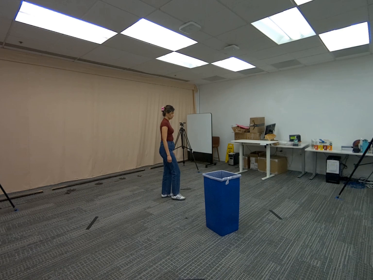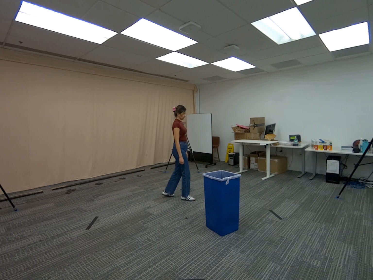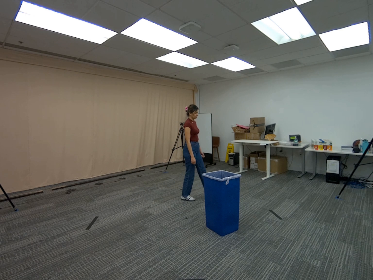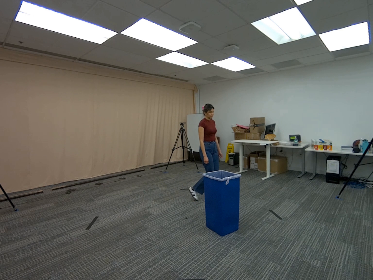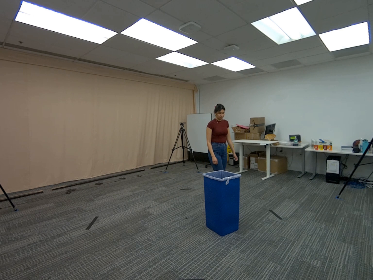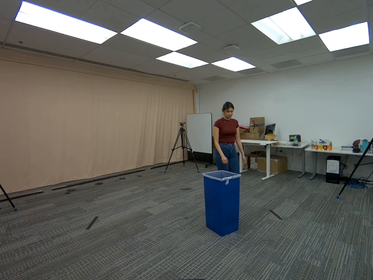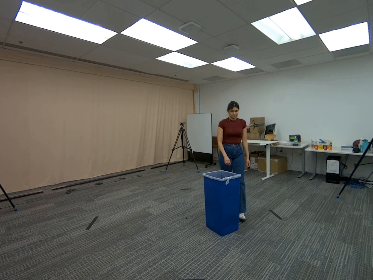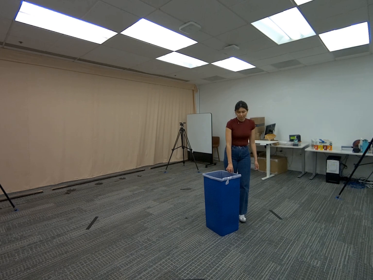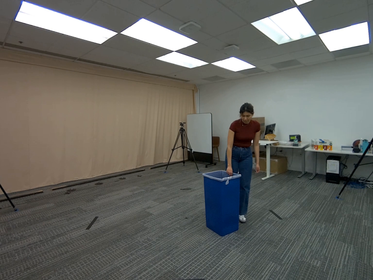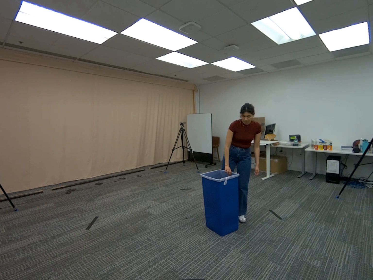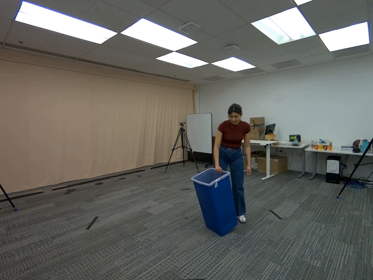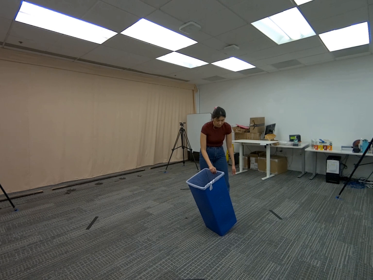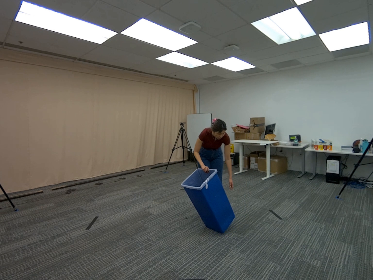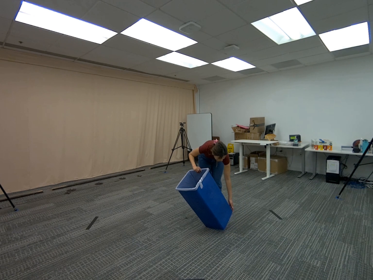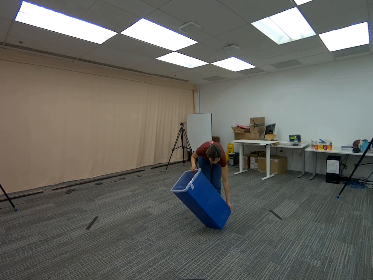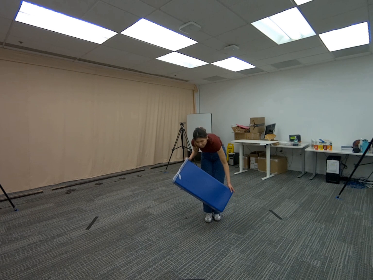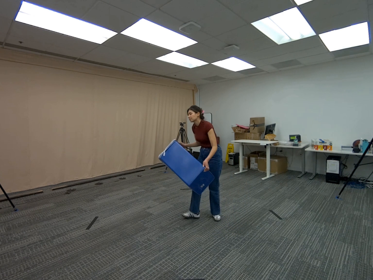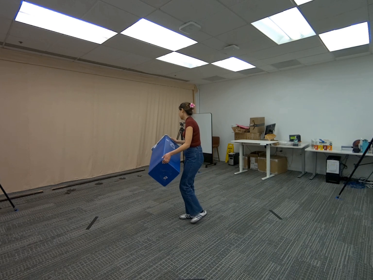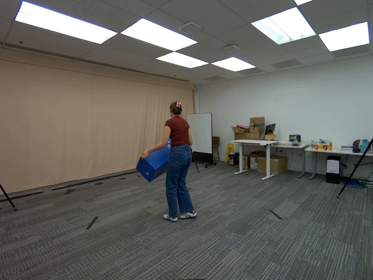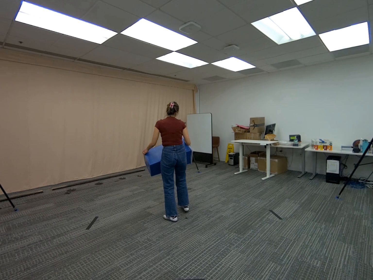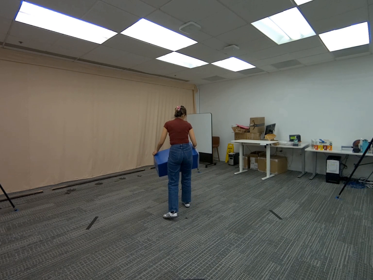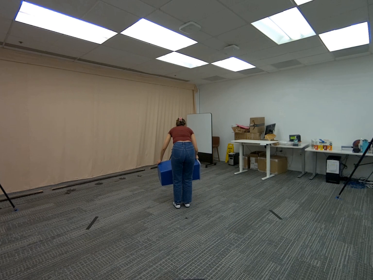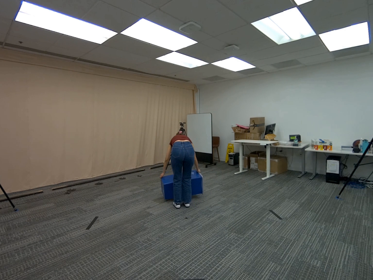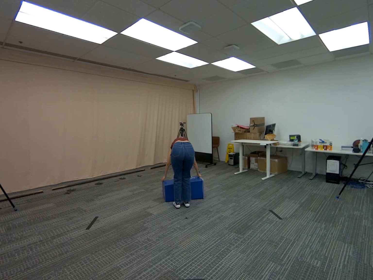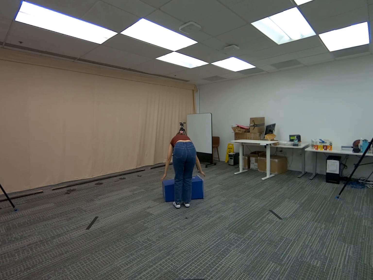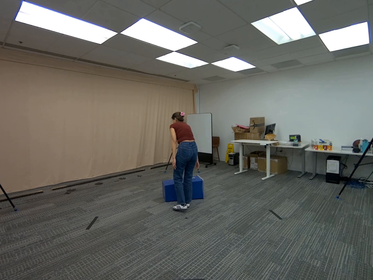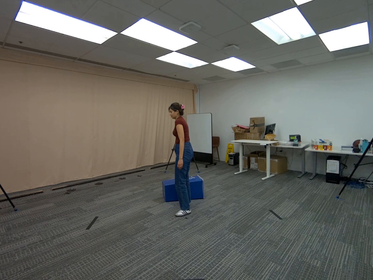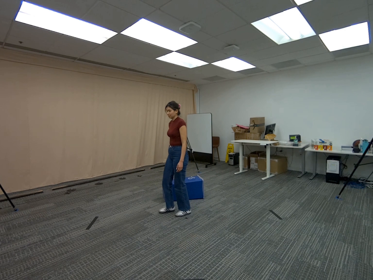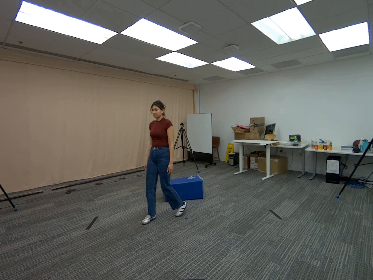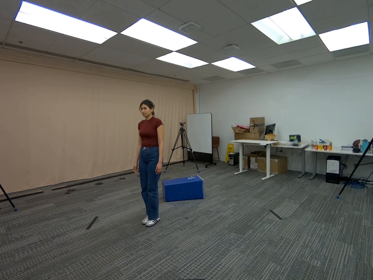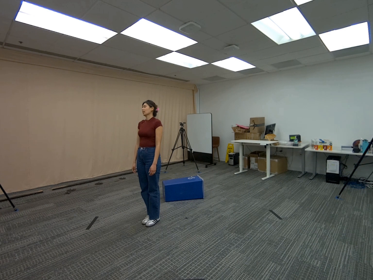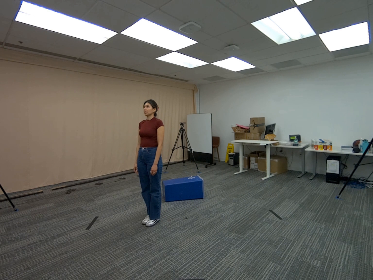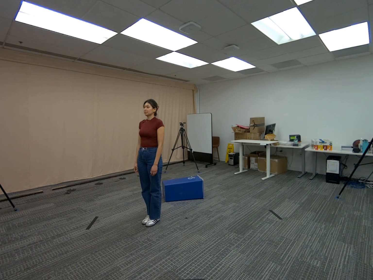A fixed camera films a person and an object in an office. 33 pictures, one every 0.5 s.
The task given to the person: Walk over to the blue trash can and lift and place the trash can on its side.
